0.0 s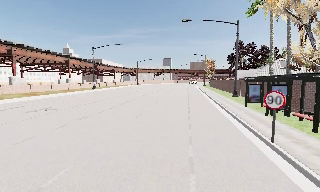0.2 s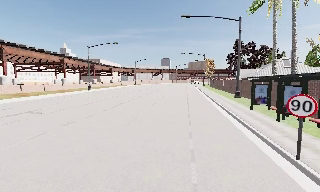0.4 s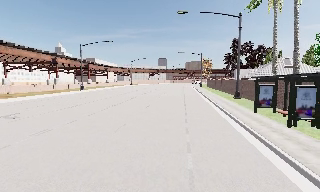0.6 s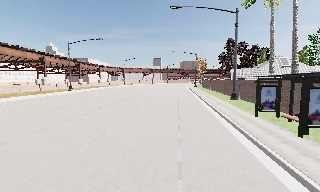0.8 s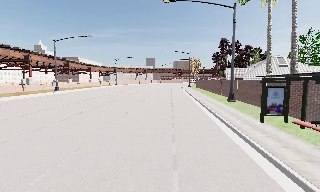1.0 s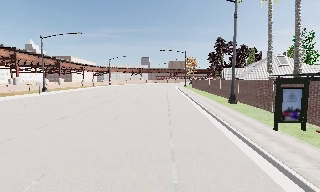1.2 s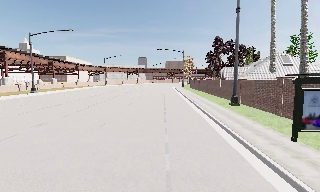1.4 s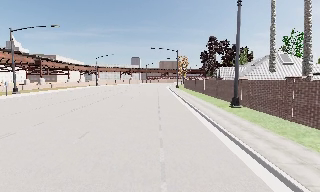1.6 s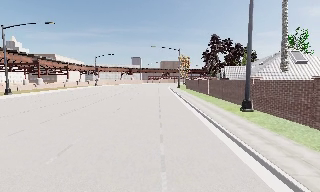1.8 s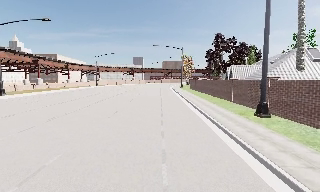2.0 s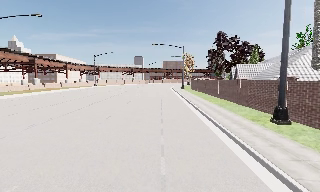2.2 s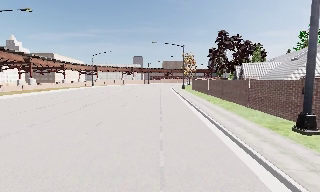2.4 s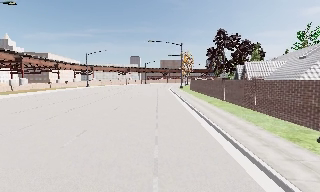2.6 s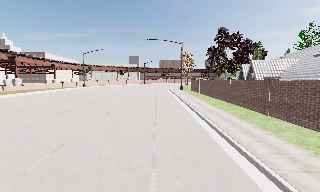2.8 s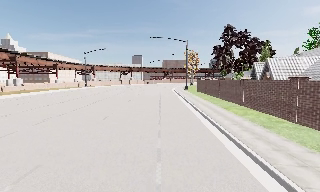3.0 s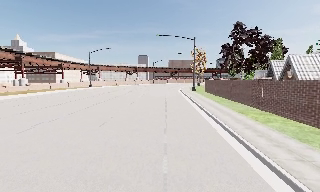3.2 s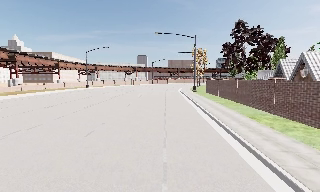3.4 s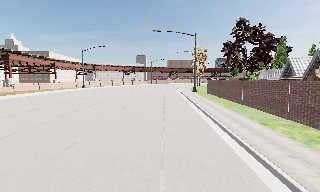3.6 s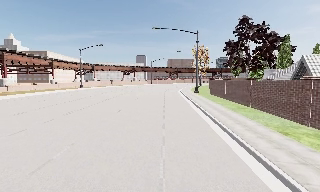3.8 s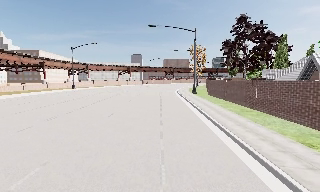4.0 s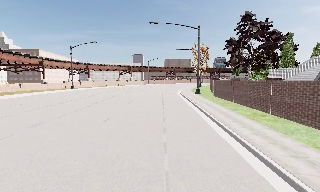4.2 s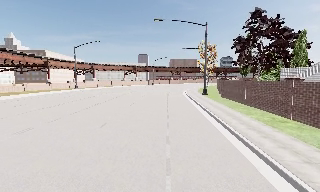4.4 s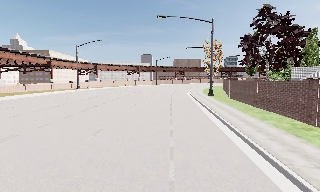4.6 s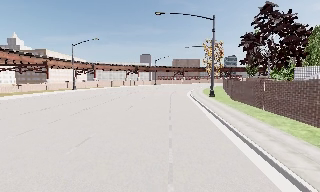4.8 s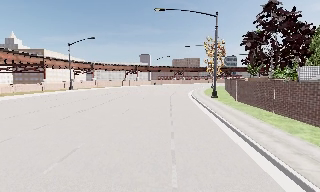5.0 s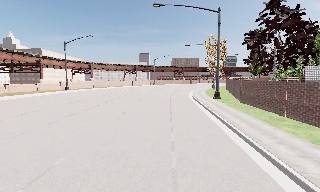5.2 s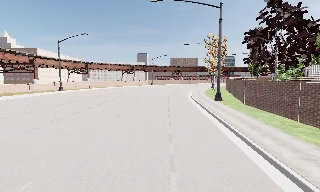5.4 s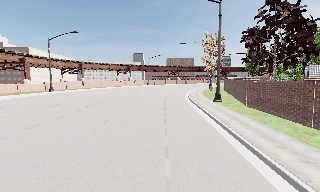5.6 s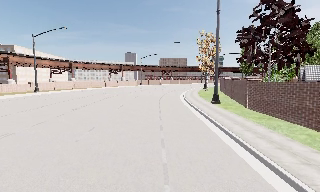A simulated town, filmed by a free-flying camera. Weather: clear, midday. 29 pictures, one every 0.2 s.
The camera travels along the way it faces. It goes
forward.
0.0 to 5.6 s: The camera swings to its right by about 10 degrees, and the scene slides to the left. It travels forward, about 40 m, so what stands in front looms larger.
The film runs forward here.
